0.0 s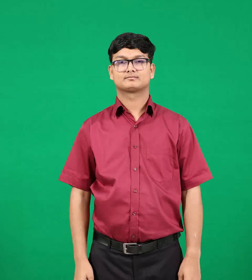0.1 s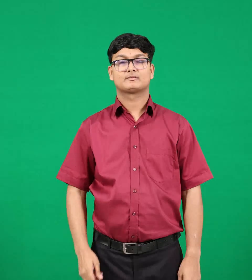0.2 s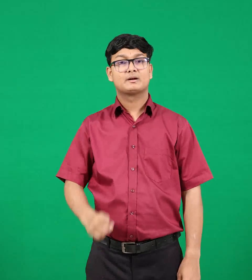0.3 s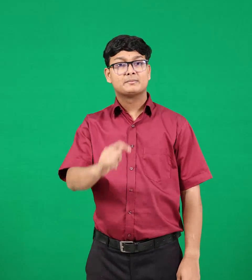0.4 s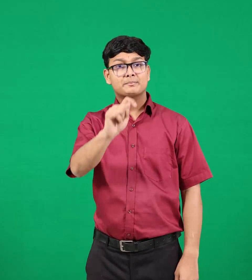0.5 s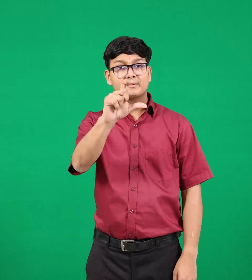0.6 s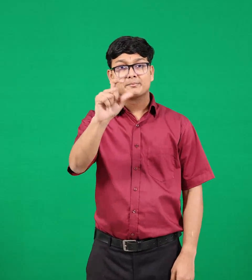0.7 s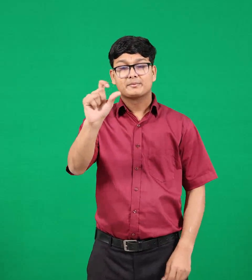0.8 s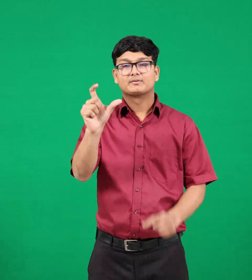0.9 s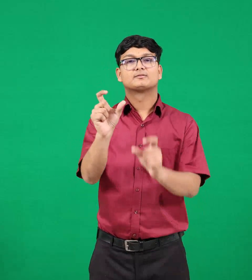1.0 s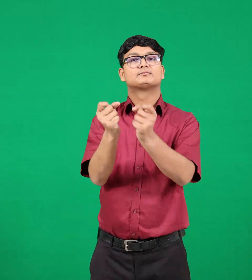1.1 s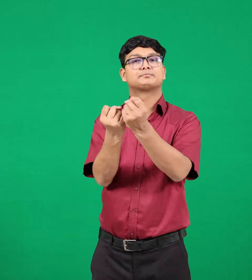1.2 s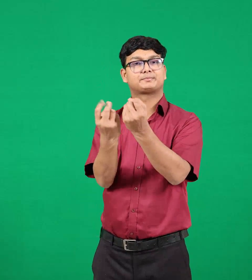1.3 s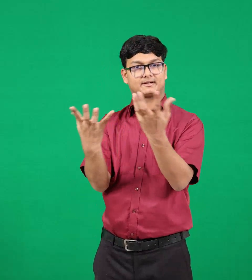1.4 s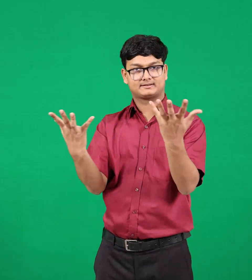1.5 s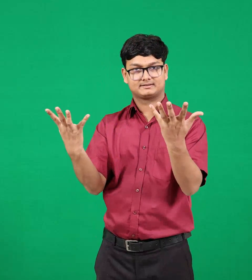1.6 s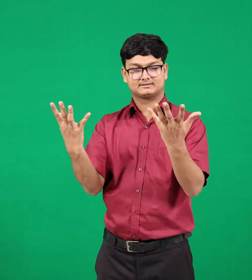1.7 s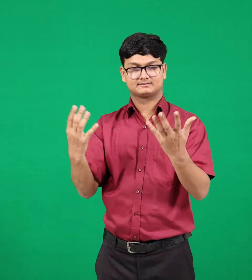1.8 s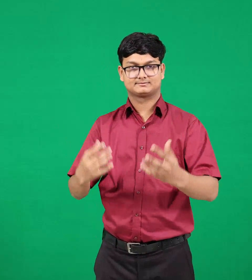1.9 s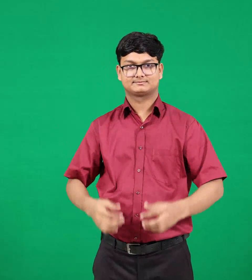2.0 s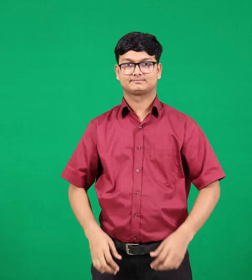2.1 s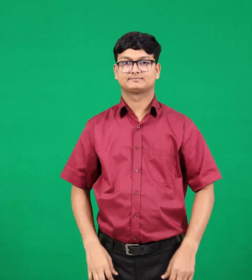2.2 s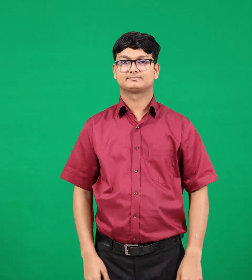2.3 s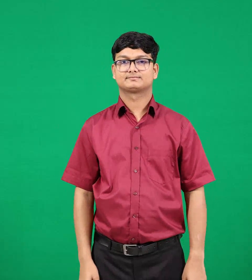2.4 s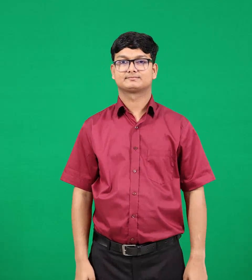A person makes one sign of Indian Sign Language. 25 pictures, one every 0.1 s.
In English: capitals
